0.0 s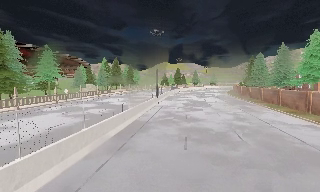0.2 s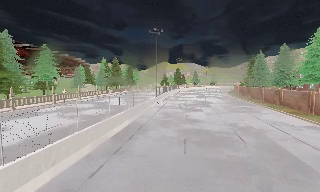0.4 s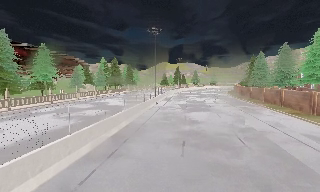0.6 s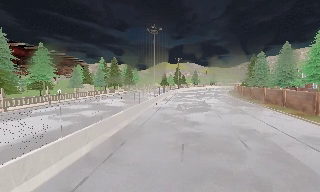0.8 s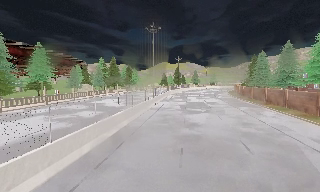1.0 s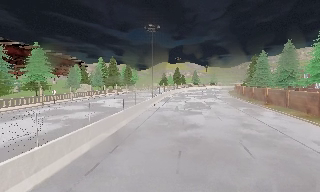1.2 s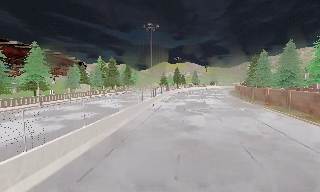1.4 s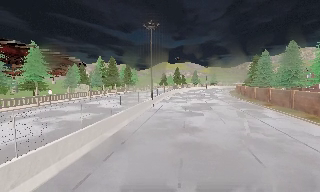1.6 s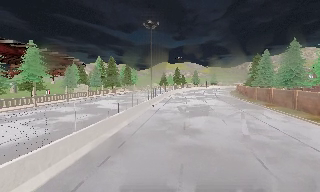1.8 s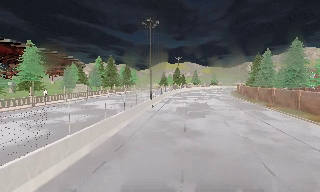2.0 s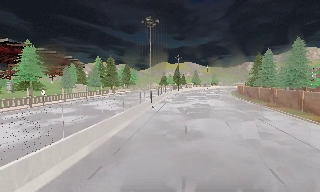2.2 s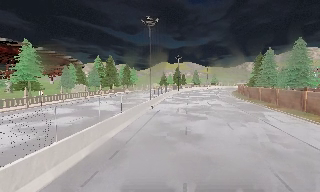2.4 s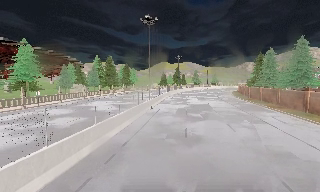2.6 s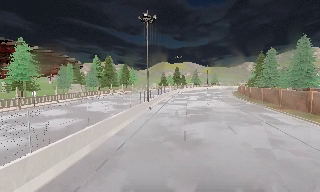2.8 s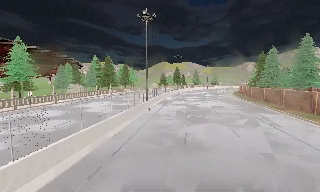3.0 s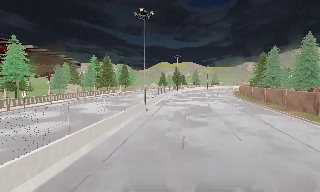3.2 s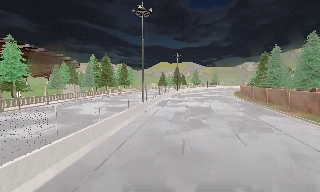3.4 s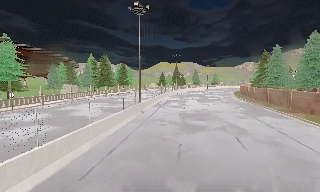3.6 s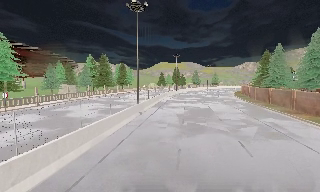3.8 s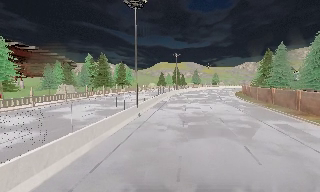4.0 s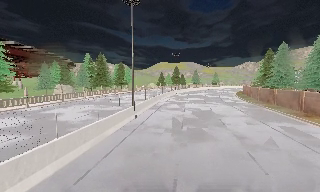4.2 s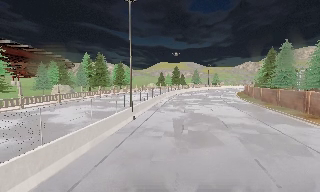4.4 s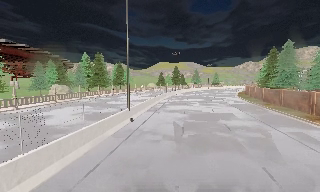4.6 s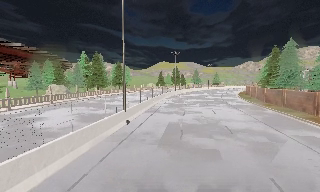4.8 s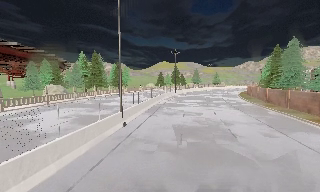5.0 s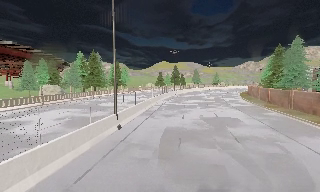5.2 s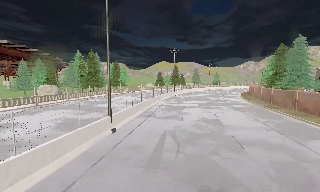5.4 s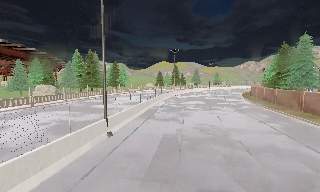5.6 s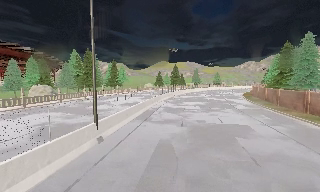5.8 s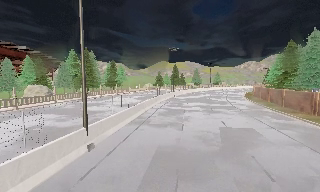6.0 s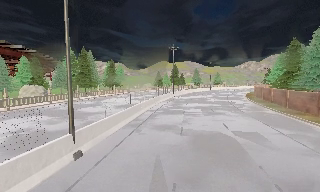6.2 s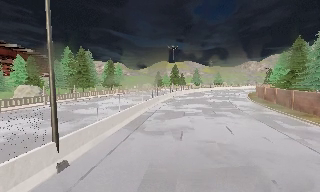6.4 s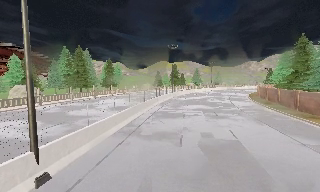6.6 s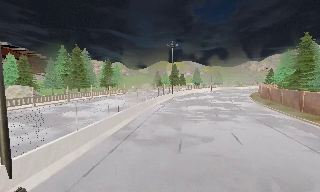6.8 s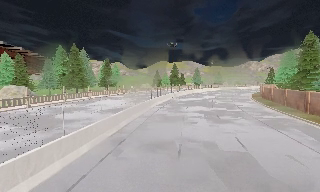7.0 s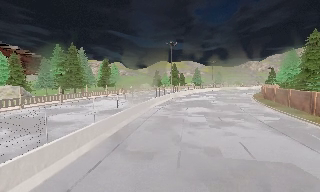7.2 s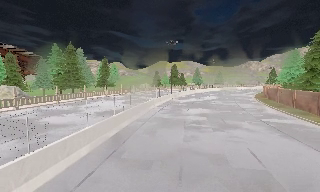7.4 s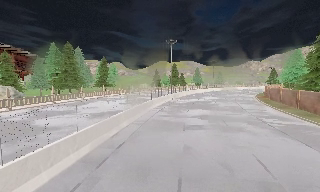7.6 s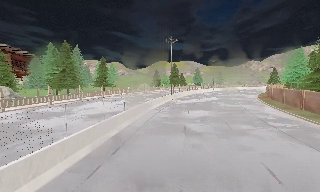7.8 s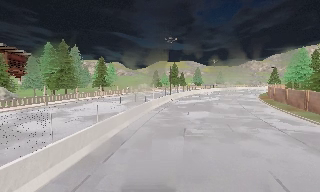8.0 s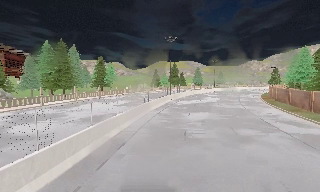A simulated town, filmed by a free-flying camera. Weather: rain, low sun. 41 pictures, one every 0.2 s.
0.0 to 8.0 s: The camera travels forward, about 30 m, so what stands in front looms larger. It gains speed.
The film runs forward here.
